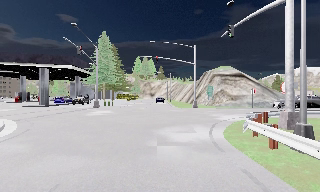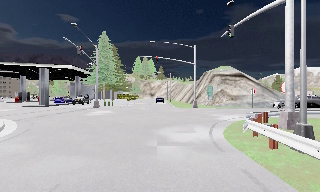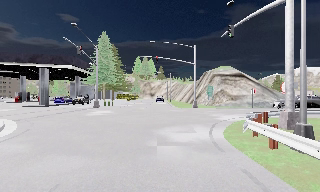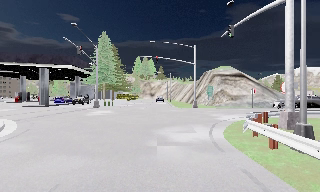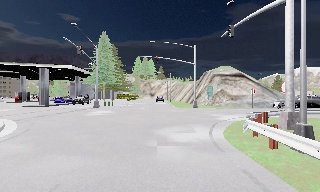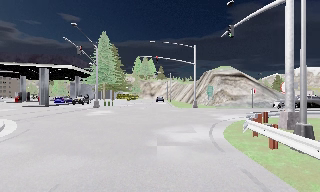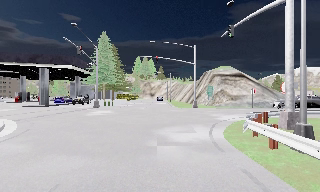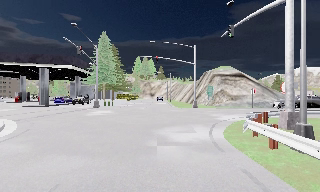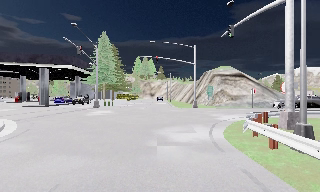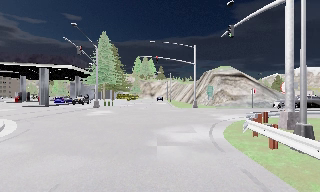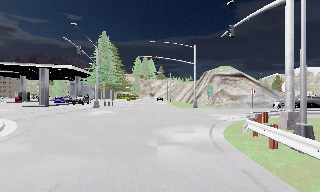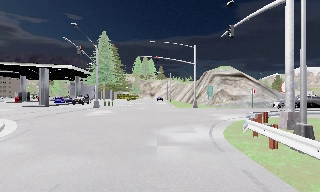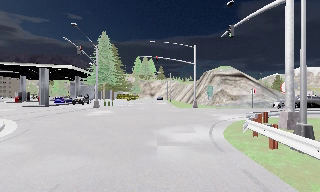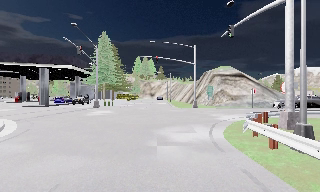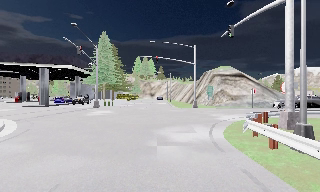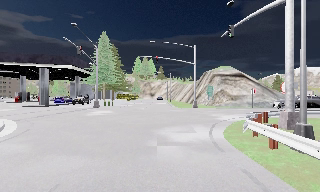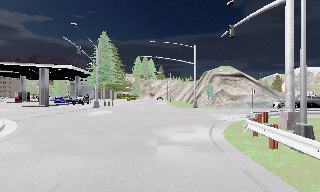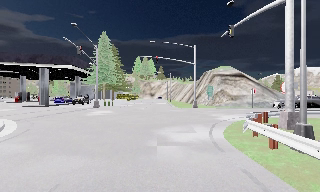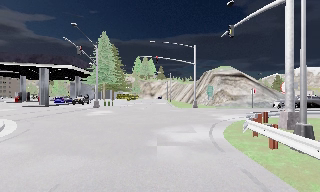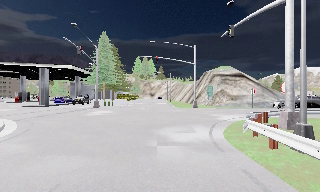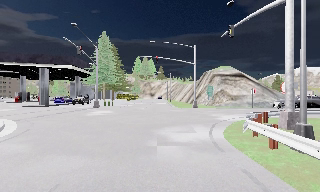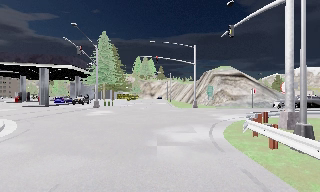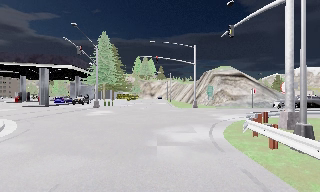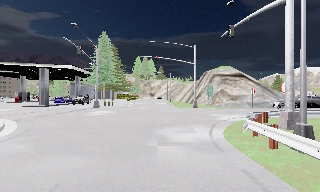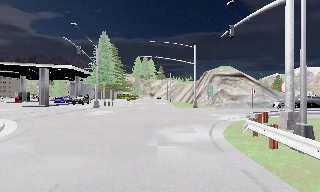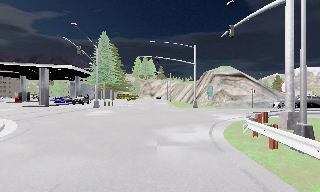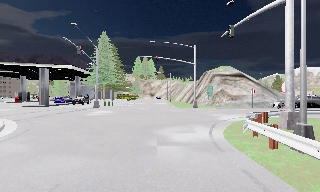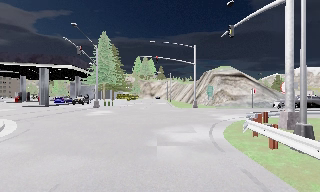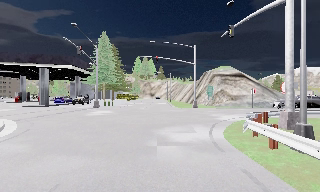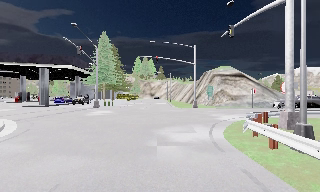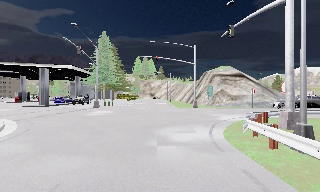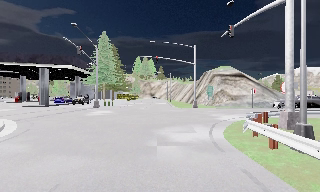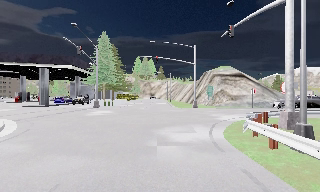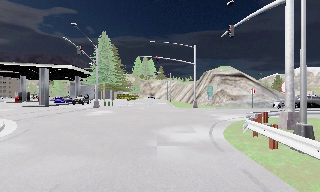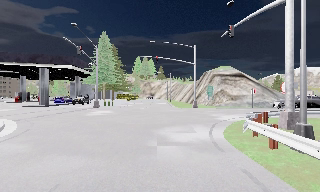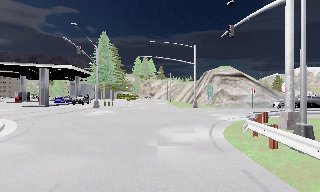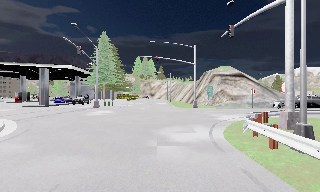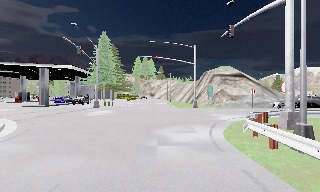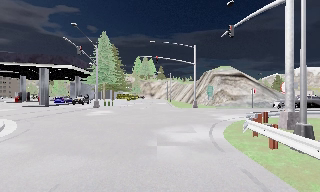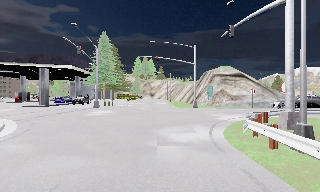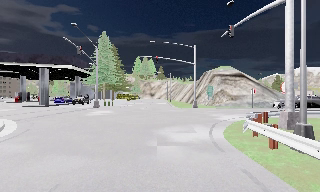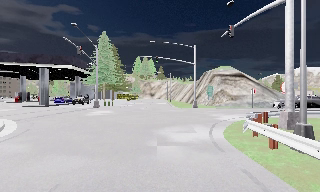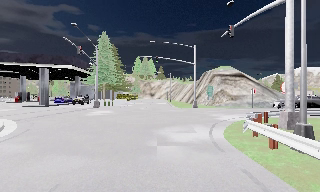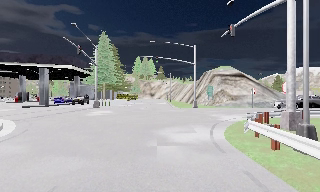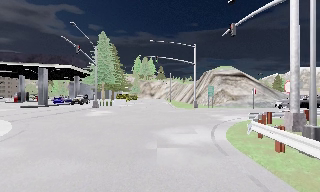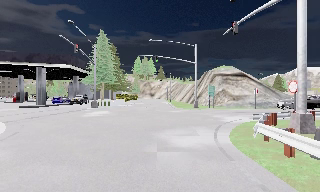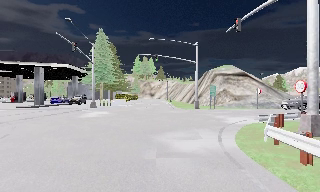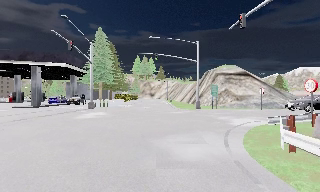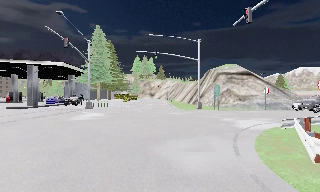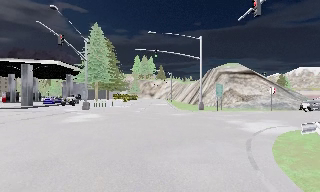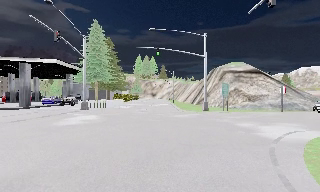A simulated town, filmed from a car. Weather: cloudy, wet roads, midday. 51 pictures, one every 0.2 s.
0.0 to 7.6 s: The camera keeps its place and its aim.
7.6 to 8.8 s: The camera shifts only a little, or ends up much as it began.
8.8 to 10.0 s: The camera travels forward, about 3.5 m, so what stands in front looms larger. It gains speed.
The film runs forward here.
